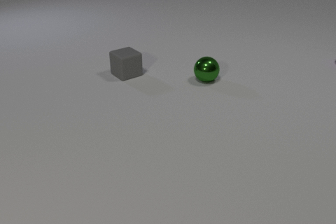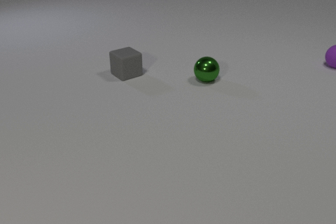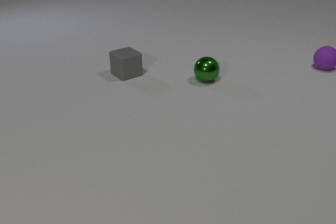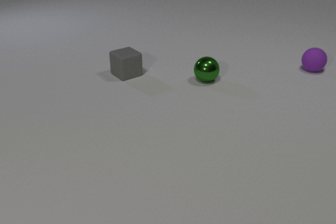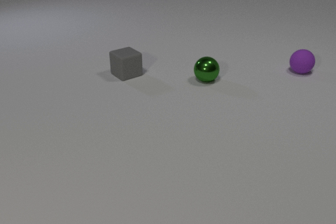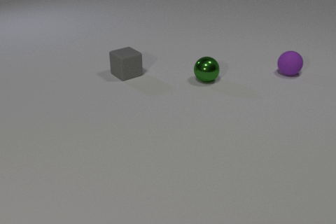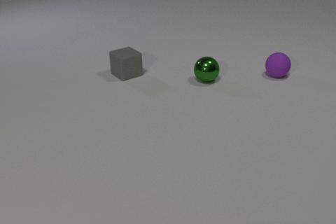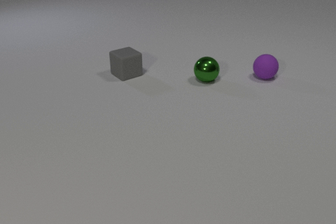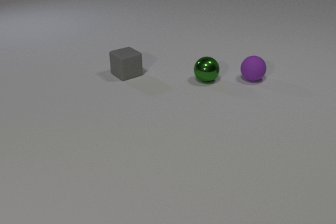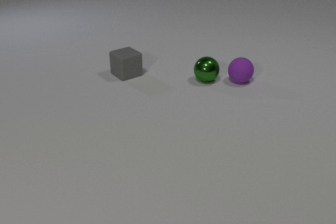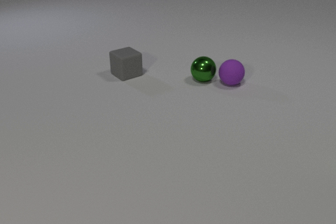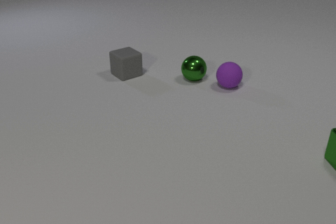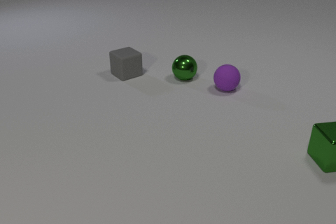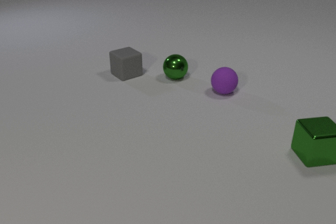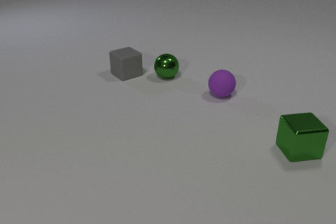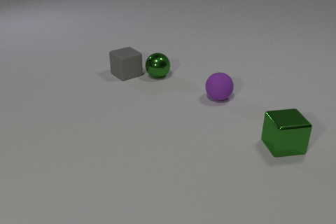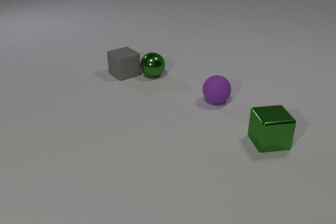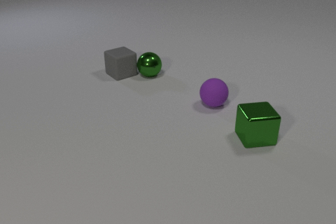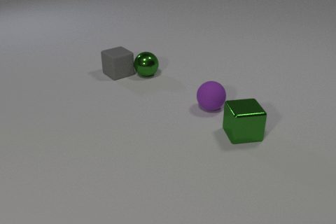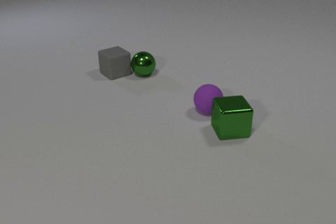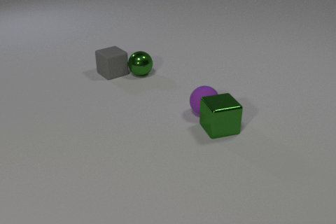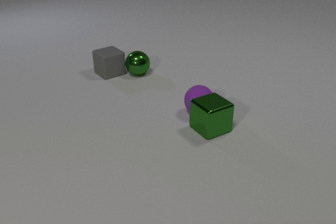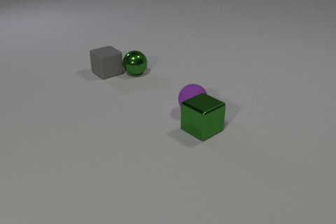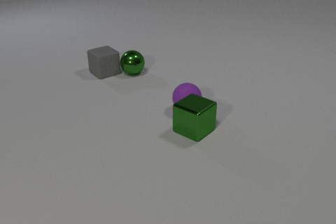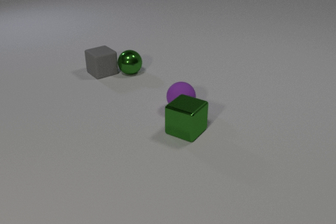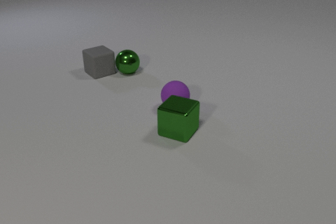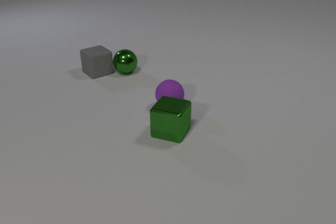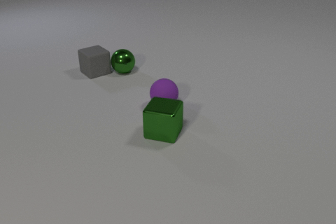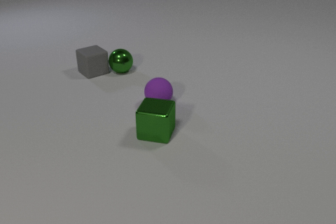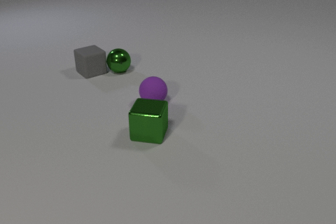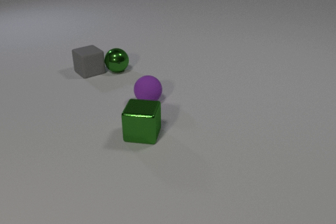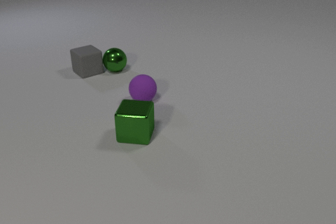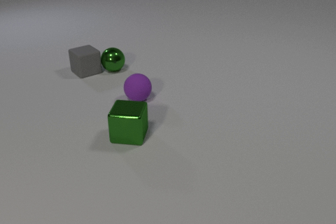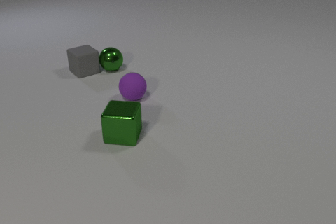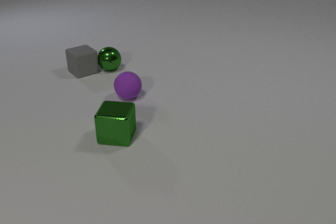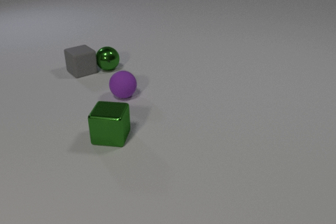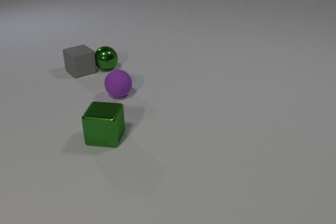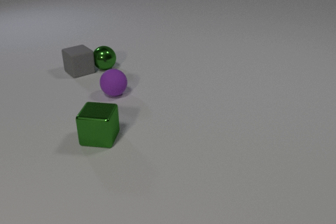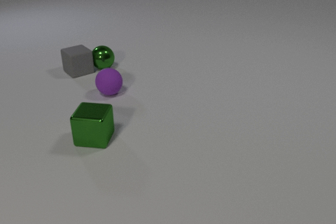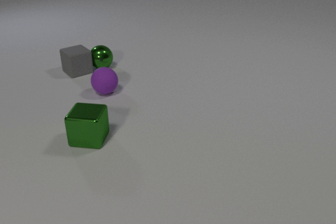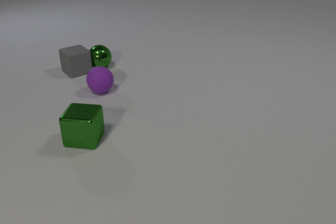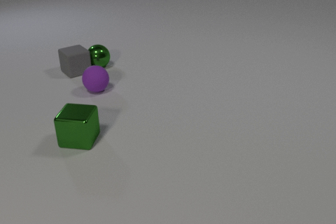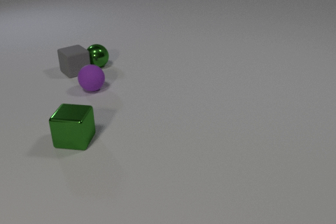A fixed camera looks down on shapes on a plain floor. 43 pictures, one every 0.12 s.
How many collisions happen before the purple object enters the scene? 0.
Are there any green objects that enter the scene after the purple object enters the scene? yes.
How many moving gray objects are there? 1.
0.00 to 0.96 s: The purple rubber sphere comes in at the right edge, rolls to the left and toward the camera.
0.96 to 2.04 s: The purple rubber sphere rolls toward the camera and to the left. The green metal sphere rolls to the left. The green metal cube comes in at the right edge, slides to the left. The gray rubber cube slides to the left. The purple rubber sphere and the green metal sphere collide. The green metal sphere and the gray rubber cube collide.
2.04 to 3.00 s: The purple rubber sphere rolls to the left. The green metal sphere rolls to the left. The green metal cube slides to the left, spins counterclockwise seen from above by about 60 degrees, its near face sliding to the right. The gray rubber cube slides to the left. The purple rubber sphere and the green metal cube collide.
3.00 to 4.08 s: The purple rubber sphere rolls to the left and away from the camera. The green metal sphere rolls to the left and away from the camera. The green metal cube slides to the left. The gray rubber cube slides to the left.
4.08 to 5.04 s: The purple rubber sphere rolls to the left and away from the camera. The green metal sphere rolls to the left and away from the camera. The green metal cube slides to the left. The gray rubber cube slides to the left.
